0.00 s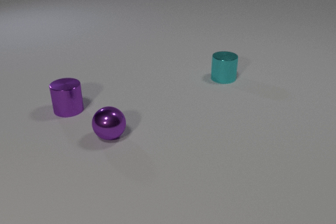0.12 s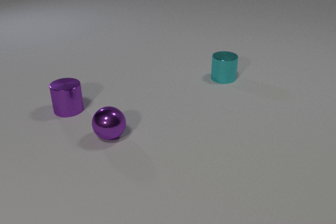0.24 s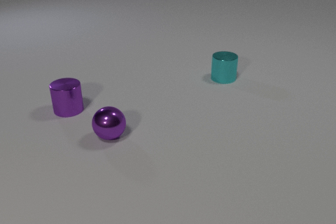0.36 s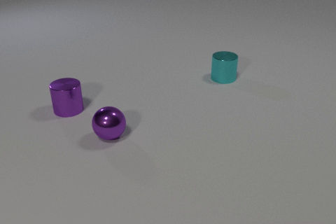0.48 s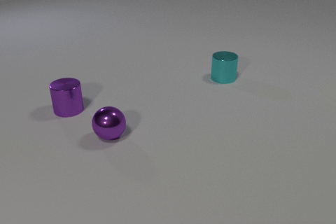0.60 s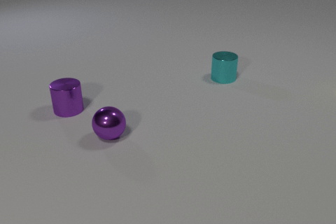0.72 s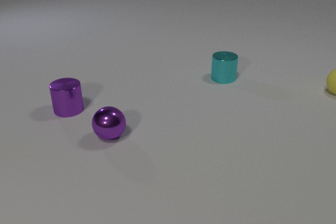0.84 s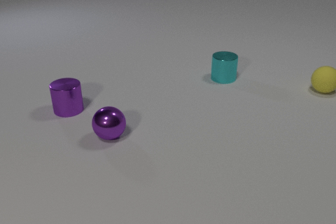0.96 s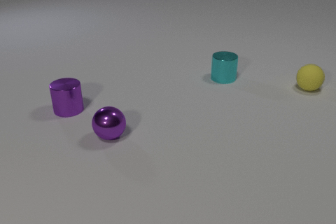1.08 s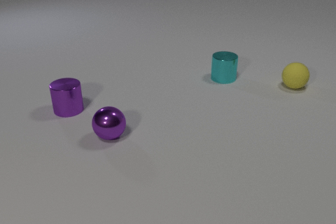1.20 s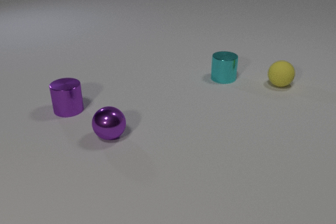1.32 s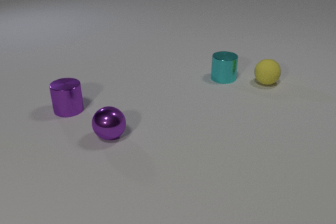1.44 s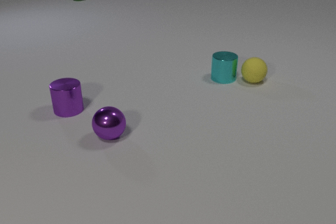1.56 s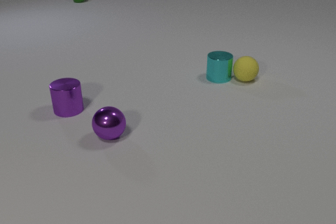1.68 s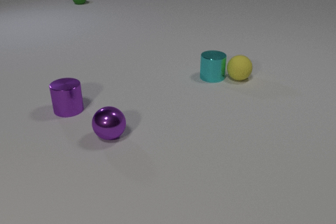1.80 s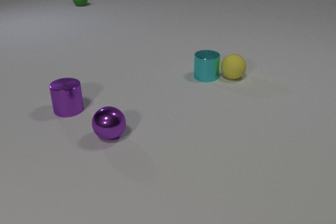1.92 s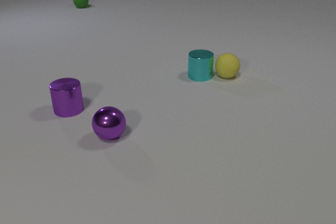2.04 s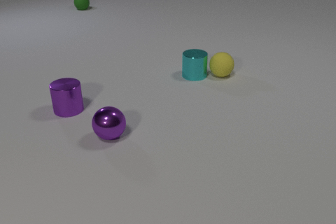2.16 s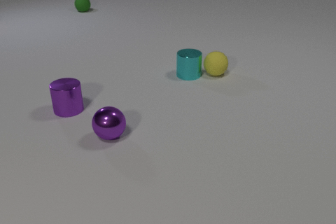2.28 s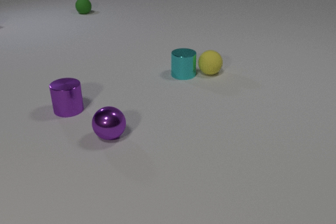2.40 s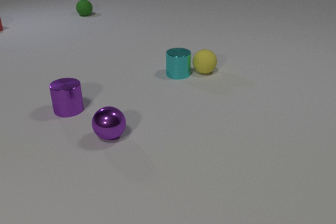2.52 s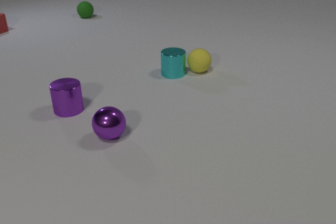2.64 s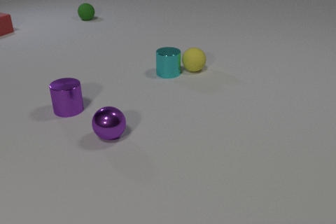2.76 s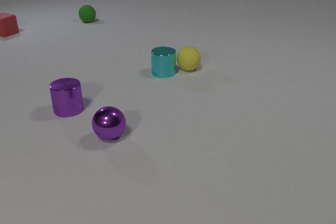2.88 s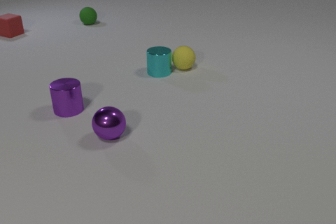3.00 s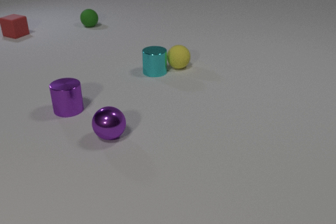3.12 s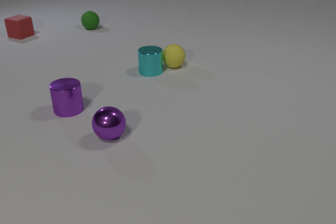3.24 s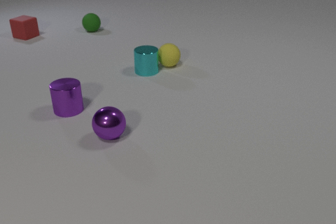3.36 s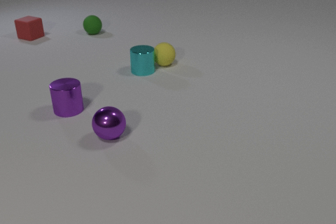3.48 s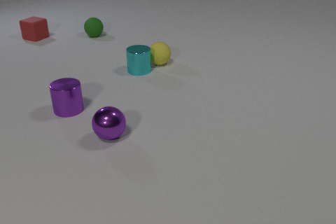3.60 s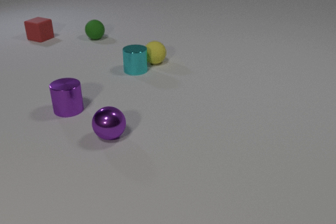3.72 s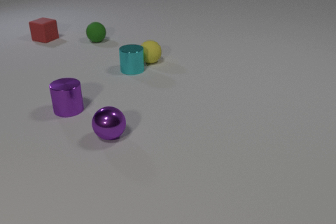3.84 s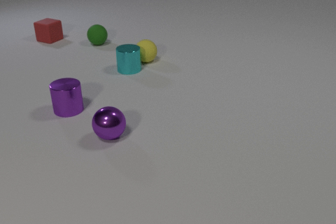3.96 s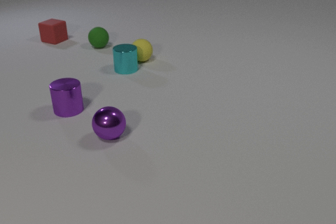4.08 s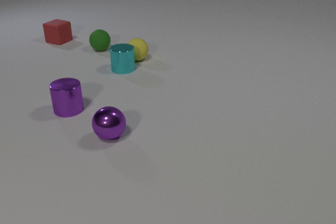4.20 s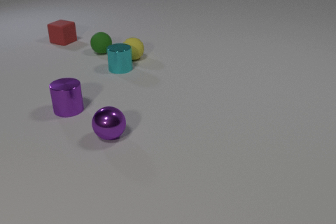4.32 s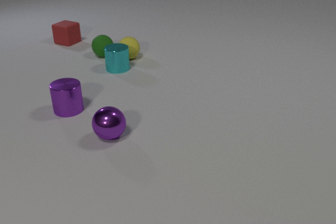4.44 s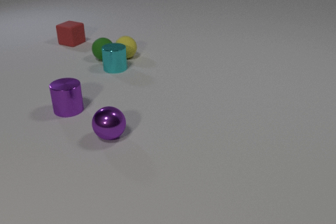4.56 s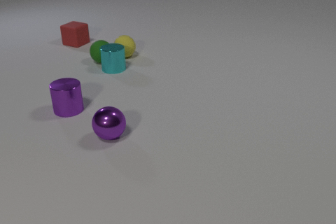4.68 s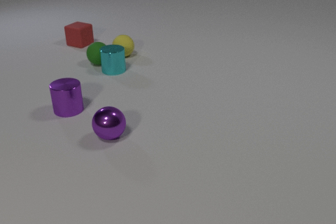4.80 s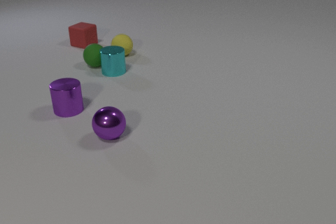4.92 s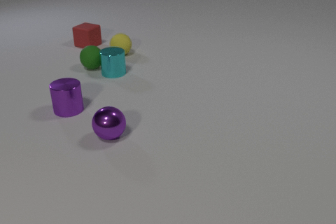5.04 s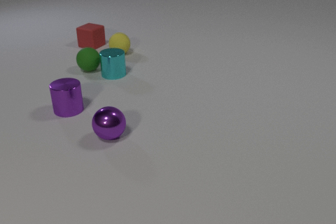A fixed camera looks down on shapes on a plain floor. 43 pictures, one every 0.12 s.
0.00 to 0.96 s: The yellow rubber sphere comes in at the right edge, rolls to the left.
0.96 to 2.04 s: The yellow rubber sphere rolls to the left. The cyan metal cylinder slides to the left. The green rubber sphere comes in at the top edge, rolls toward the camera. The yellow rubber sphere and the cyan metal cylinder collide.
2.04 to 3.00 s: The yellow rubber sphere rolls to the left. The cyan metal cylinder slides to the left. The green rubber sphere rolls toward the camera. The red rubber cube comes in at the left edge, slides to the right and toward the camera.
3.00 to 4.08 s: The yellow rubber sphere rolls to the left and away from the camera. The cyan metal cylinder slides to the left. The green rubber sphere rolls toward the camera. The red rubber cube slides to the right and toward the camera.
4.08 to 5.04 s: The yellow rubber sphere rolls away from the camera and to the left. The cyan metal cylinder slides toward the camera and to the left. The green rubber sphere rolls toward the camera. The red rubber cube slides to the right and toward the camera. The yellow rubber sphere and the green rubber sphere collide. The cyan metal cylinder and the green rubber sphere collide.
What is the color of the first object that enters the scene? yellow.
How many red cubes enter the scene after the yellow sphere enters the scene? 1.
What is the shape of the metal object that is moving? cylinder.
